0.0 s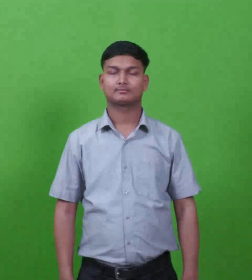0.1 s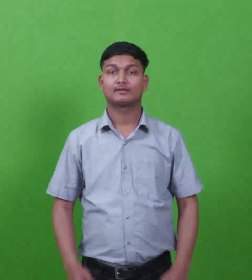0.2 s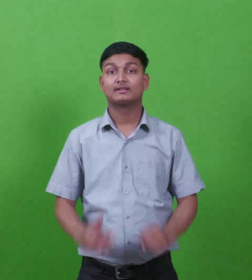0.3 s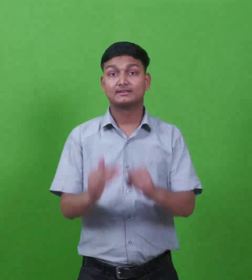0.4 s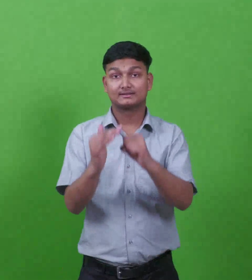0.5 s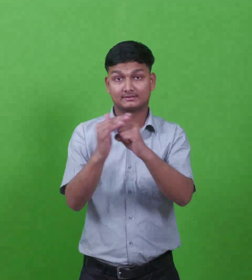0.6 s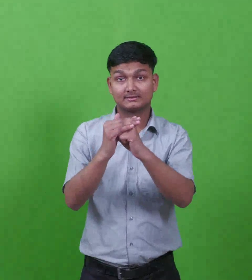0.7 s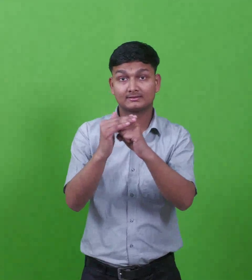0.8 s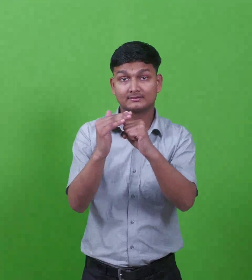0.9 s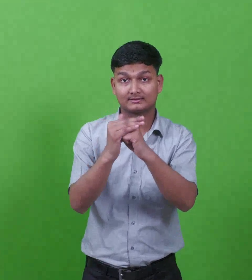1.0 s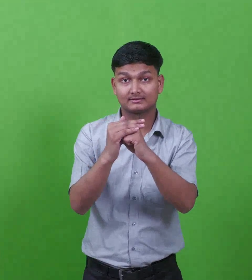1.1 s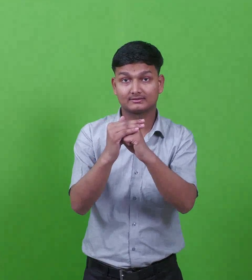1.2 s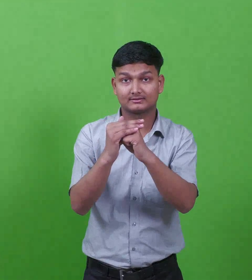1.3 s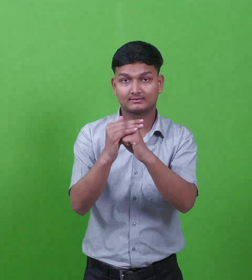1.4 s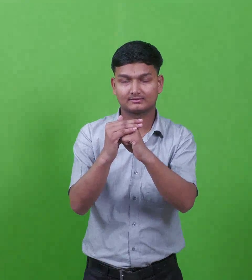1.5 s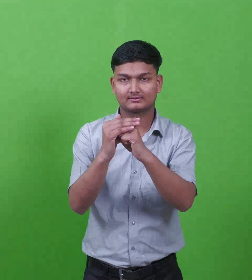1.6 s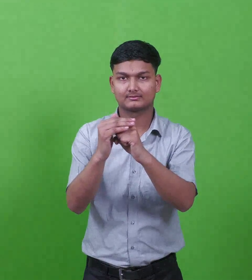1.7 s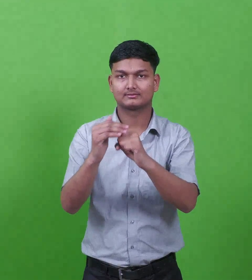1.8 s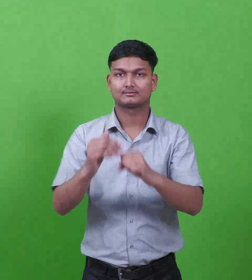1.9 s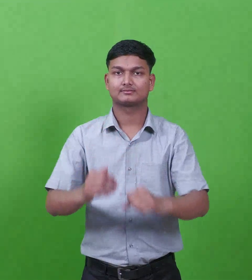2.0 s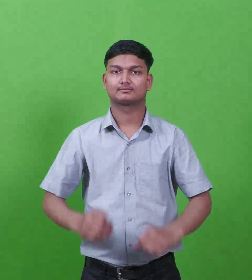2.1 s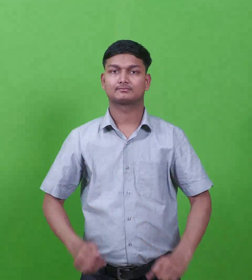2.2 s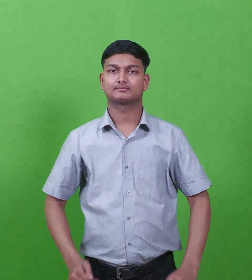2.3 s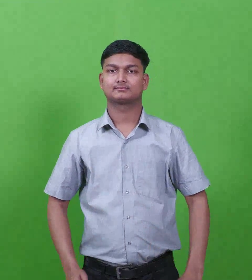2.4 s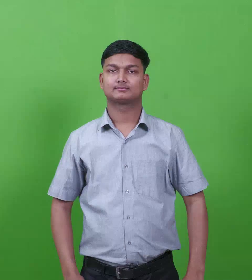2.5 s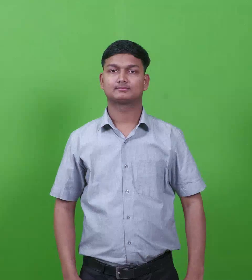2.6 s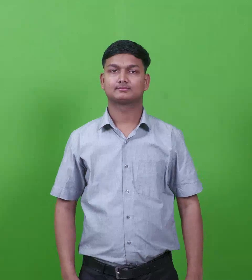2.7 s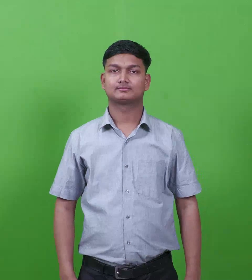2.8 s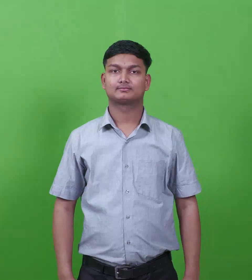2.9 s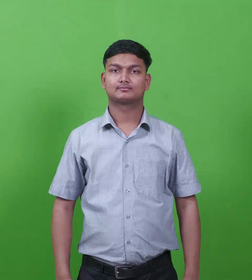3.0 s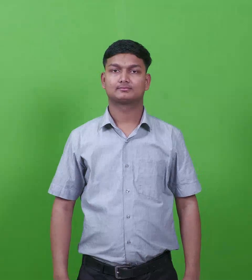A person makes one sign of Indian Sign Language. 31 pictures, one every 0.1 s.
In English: gaza
